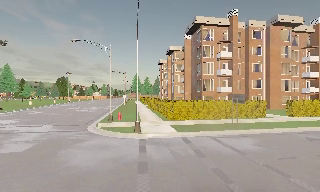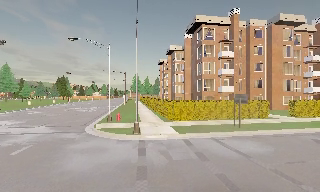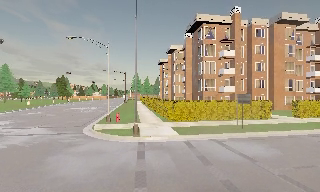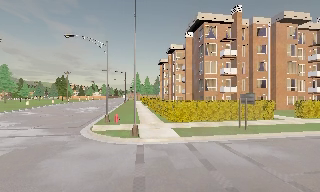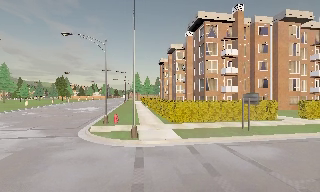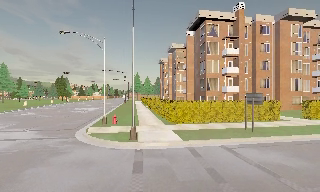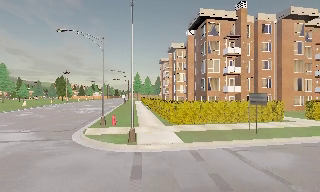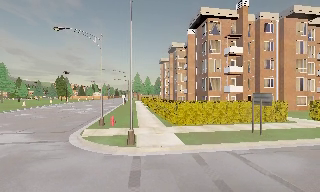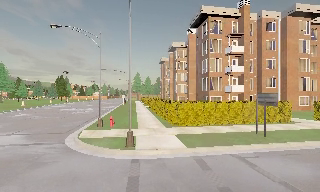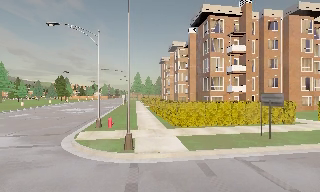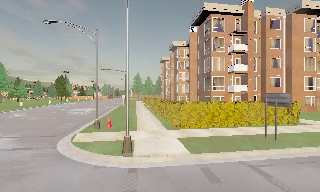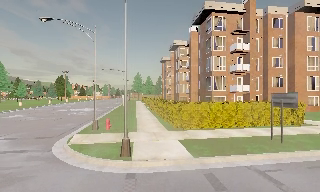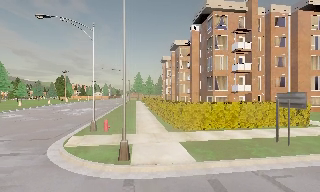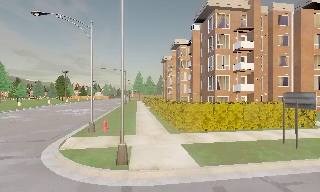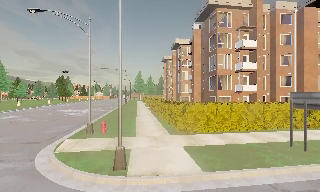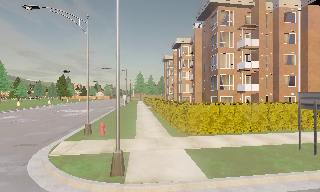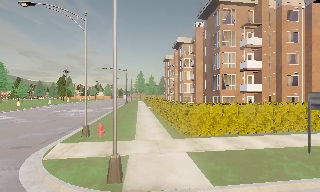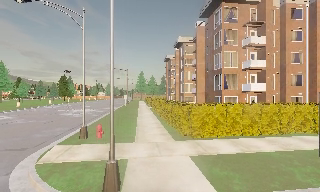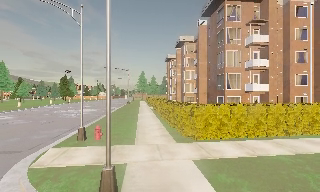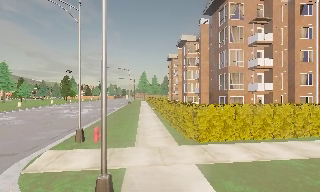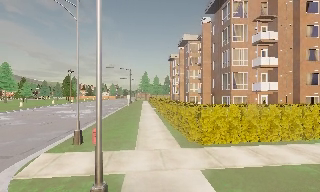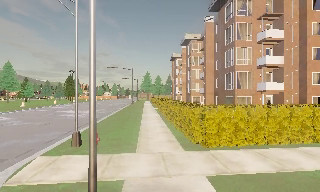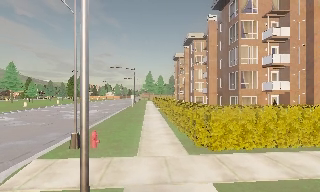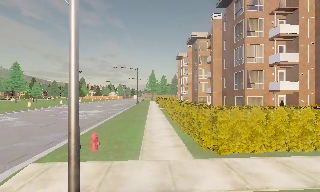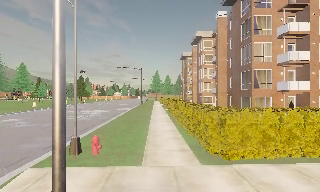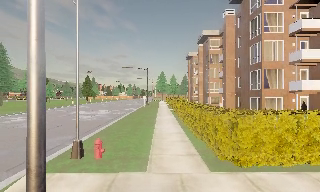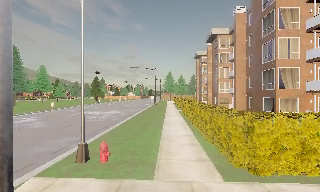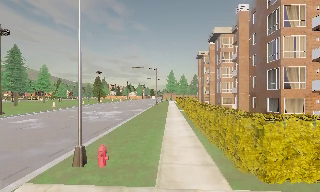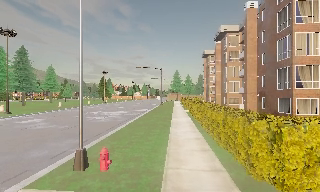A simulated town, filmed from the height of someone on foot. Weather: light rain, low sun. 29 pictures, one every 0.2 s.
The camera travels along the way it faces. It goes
forward.
0.0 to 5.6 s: The scene slides to the right, as the camera pans about 15 degrees to its left. It travels forward, about 11 m, so what stands in front looms larger.
The film runs forward here.
